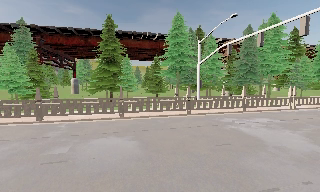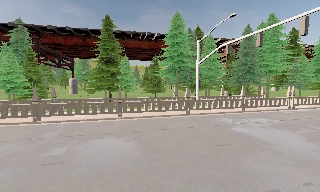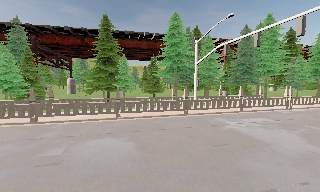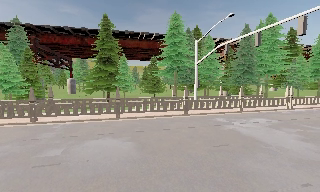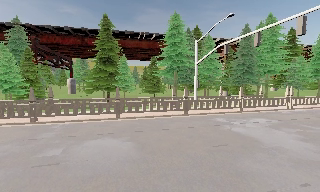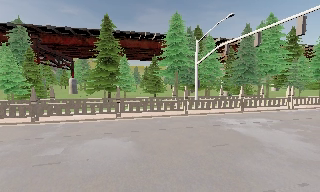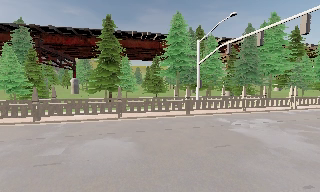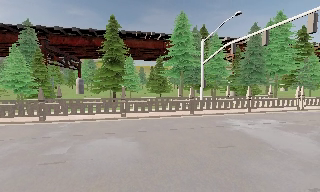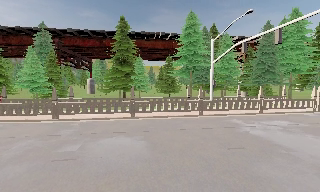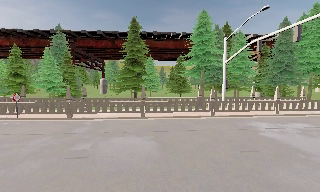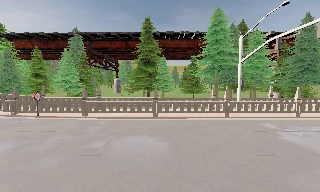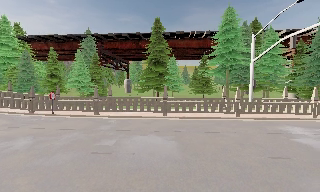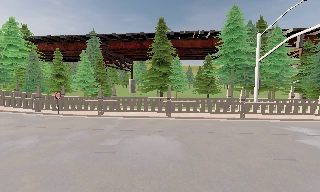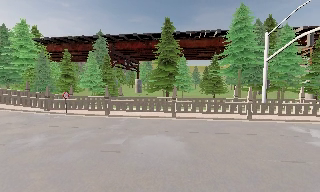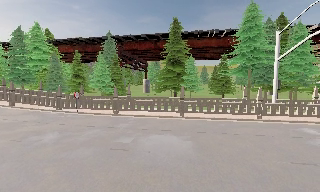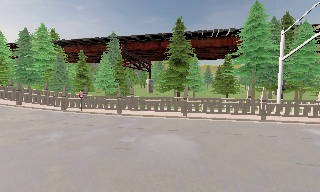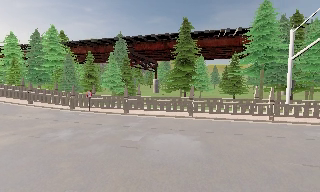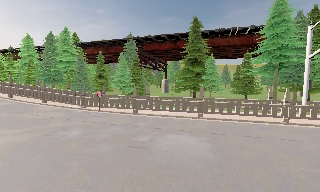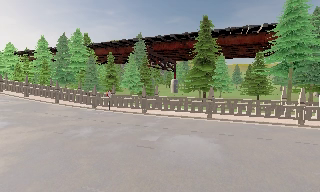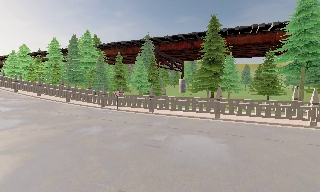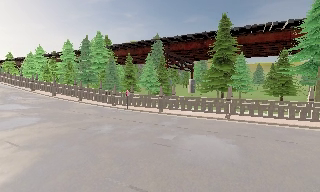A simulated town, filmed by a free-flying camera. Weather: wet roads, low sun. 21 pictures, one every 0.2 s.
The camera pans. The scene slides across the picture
to the right.
The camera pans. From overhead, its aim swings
counterclockwise.
0.0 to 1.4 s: The camera shifts only a little, or ends up much as it began.
1.4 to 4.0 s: The scene slides to the right, as the camera pans about 40 degrees to its left.
The film runs backward here.
